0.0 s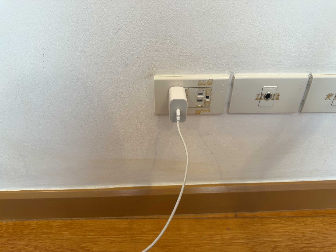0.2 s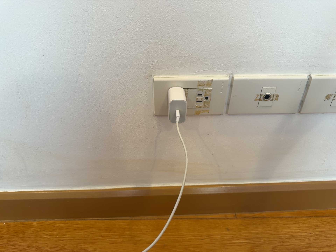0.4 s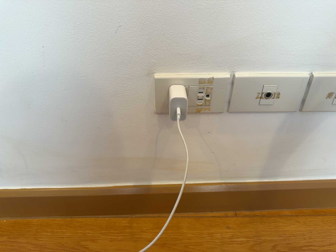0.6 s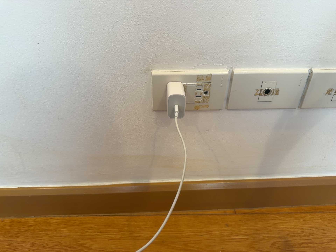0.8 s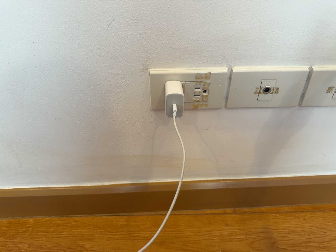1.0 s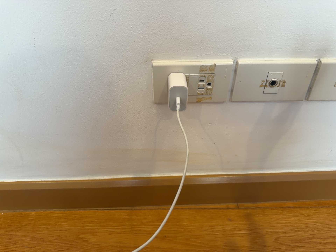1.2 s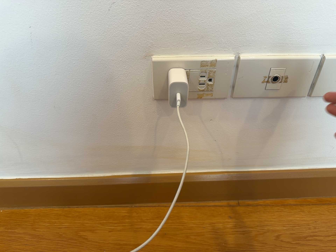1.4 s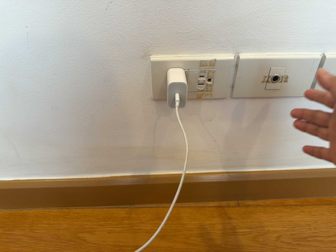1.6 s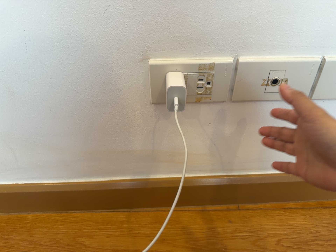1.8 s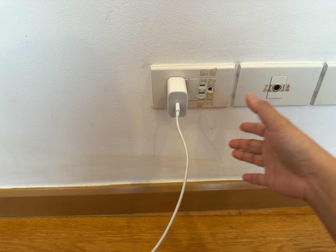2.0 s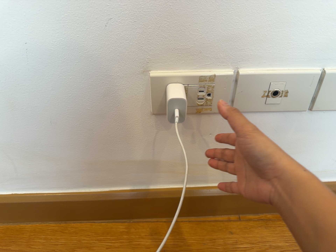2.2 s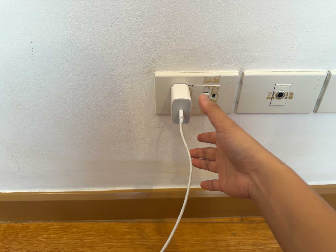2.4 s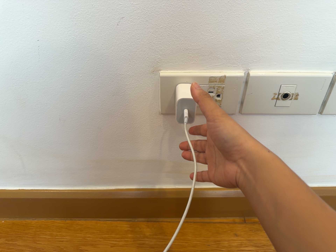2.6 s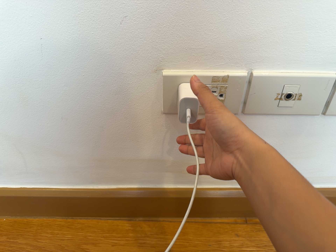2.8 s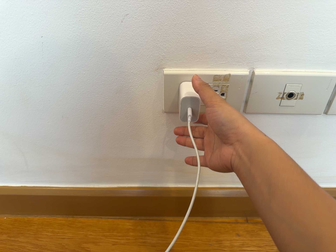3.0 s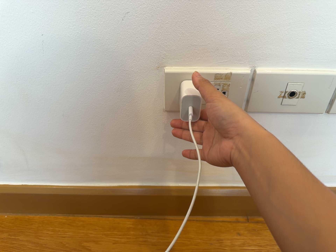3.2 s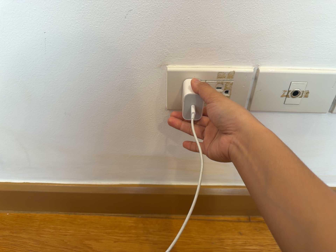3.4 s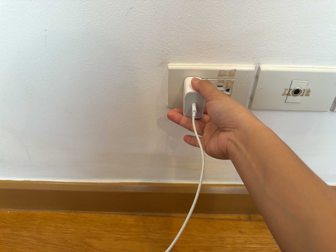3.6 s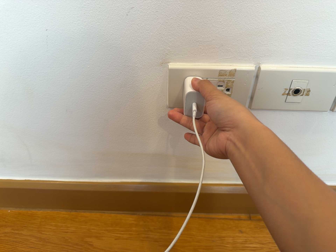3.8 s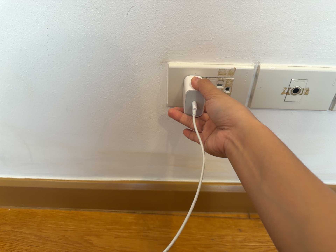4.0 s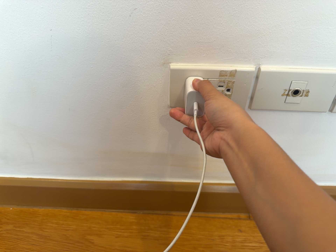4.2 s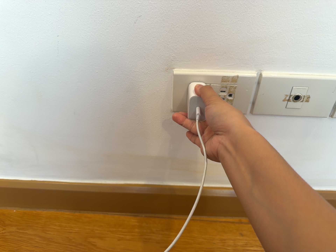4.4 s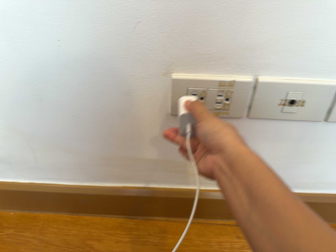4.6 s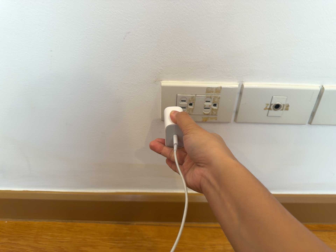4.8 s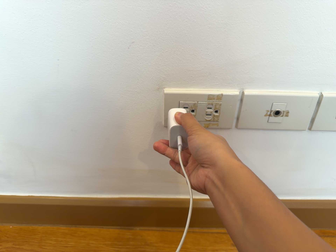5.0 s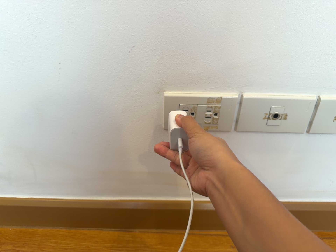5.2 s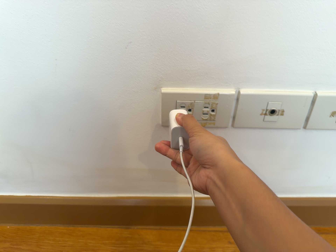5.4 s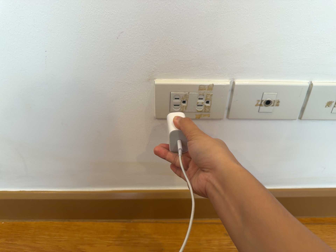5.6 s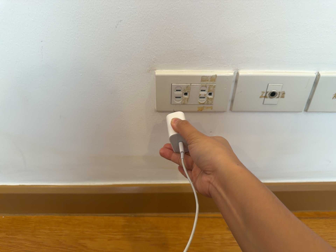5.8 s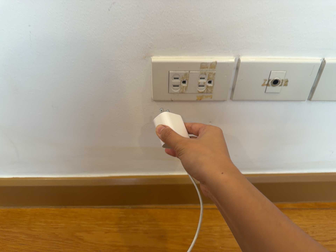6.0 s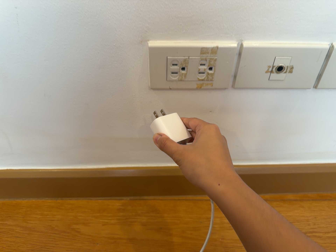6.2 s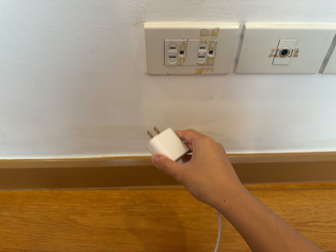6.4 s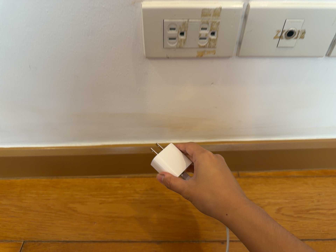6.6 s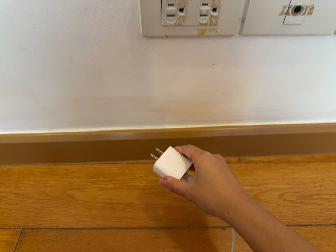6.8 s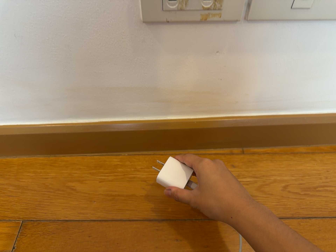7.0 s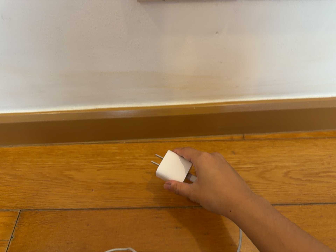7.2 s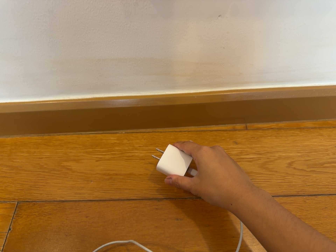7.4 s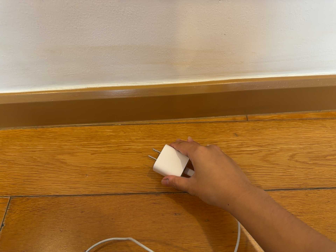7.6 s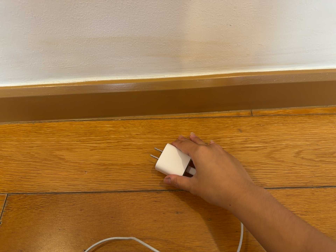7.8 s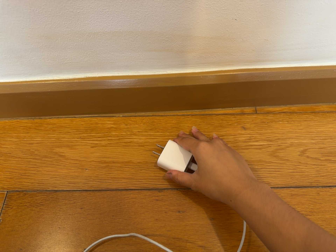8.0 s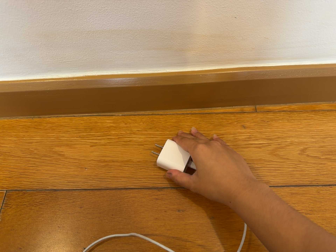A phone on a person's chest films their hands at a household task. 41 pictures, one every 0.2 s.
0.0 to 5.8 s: The camera shifts only a little, or ends up much as it began.
5.8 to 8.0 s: The camera travels forward, about 14 cm, so what stands in front looms larger. Its aim tips toward the bottom of its view by about 25 degrees, and the scene shifts upward.
The film runs forward here.
